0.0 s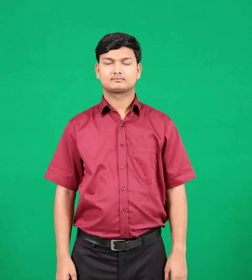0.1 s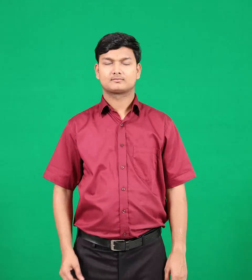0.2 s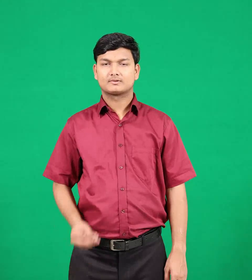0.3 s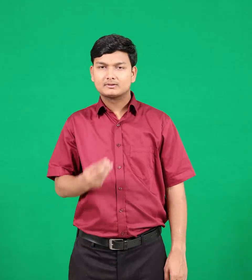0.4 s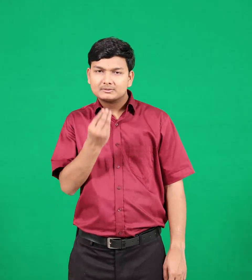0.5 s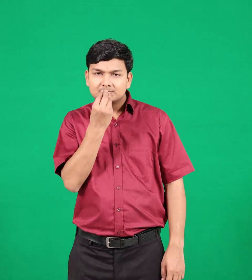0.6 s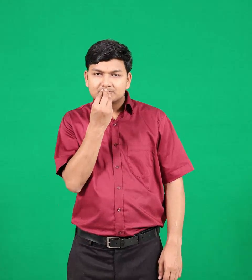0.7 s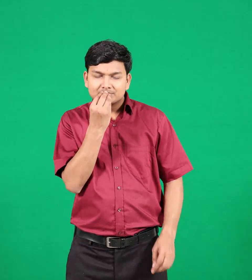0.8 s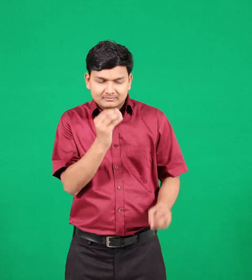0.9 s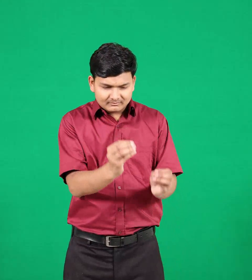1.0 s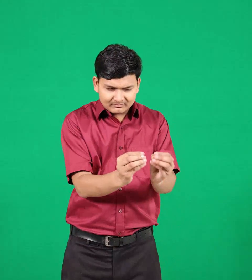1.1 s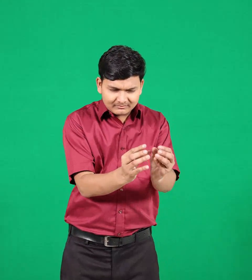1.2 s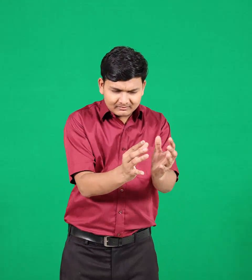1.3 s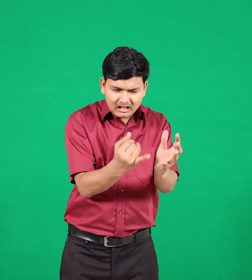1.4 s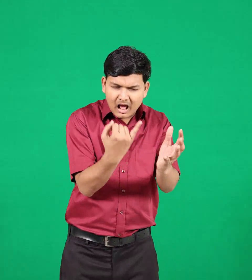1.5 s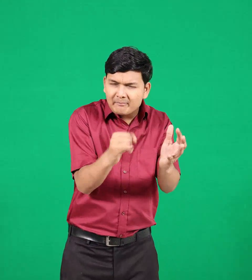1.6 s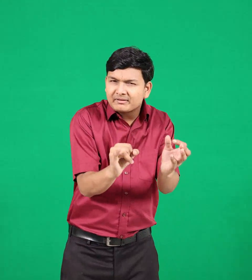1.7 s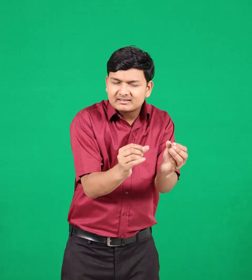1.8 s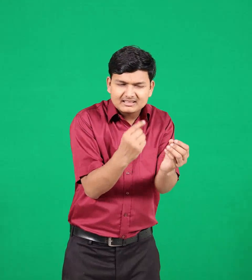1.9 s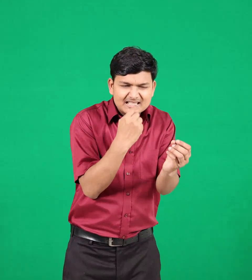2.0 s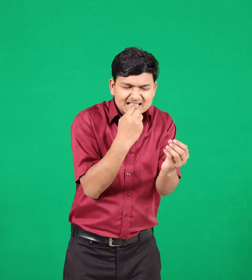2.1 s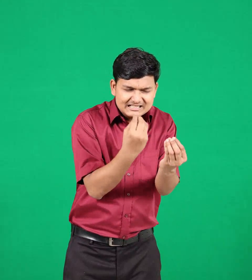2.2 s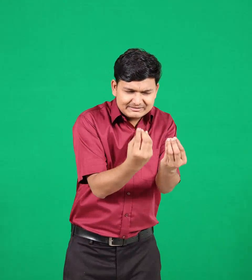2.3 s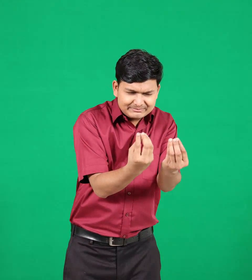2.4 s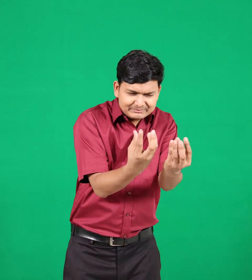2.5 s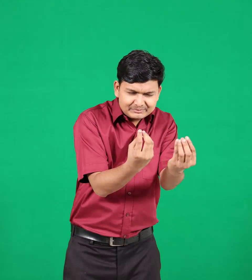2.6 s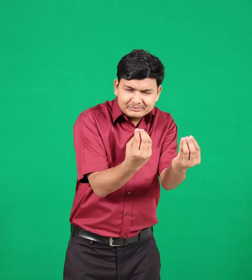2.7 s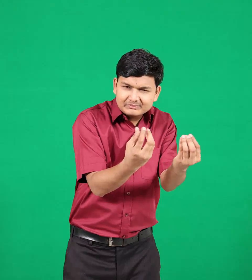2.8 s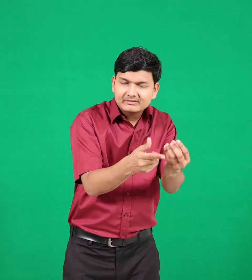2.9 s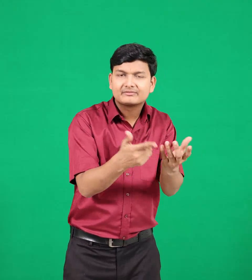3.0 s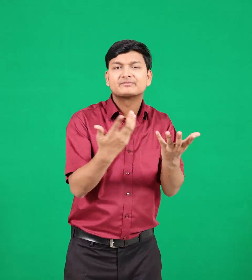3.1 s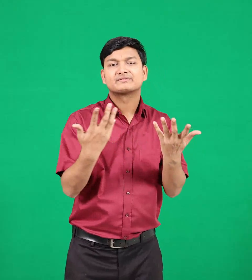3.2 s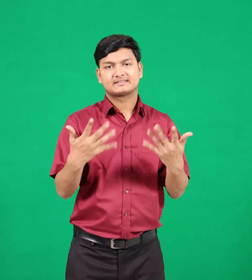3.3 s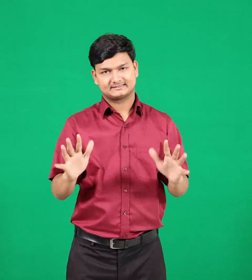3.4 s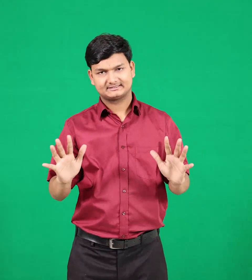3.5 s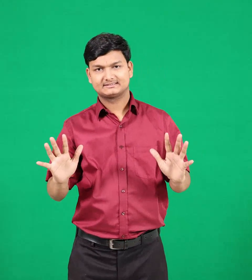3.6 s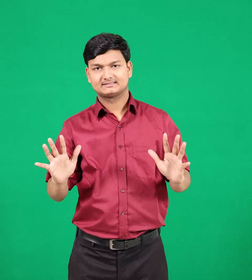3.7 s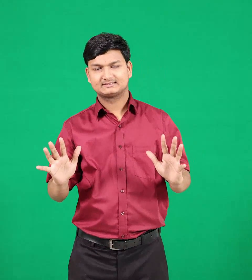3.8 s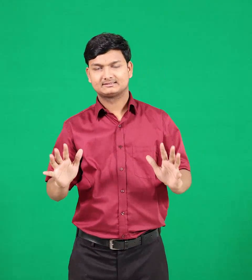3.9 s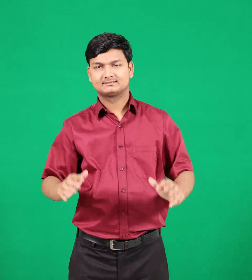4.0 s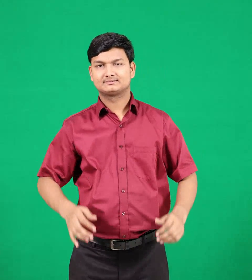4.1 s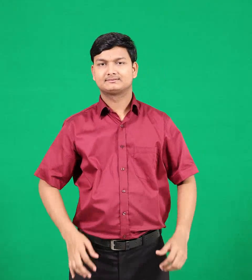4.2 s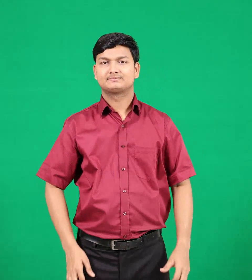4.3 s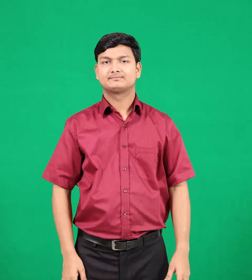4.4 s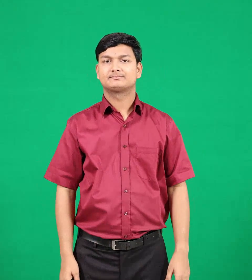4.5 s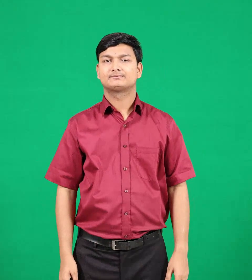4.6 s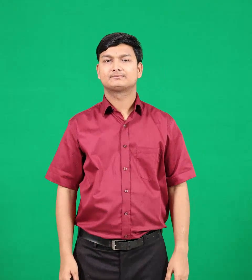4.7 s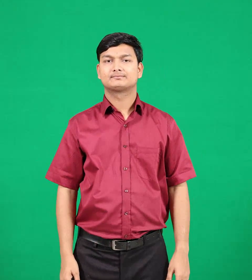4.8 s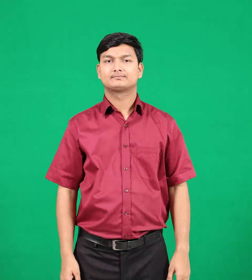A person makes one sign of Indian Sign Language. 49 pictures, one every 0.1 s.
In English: moulded
